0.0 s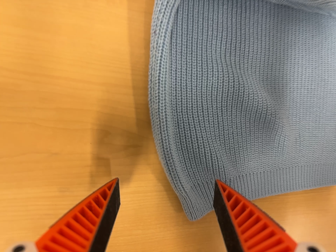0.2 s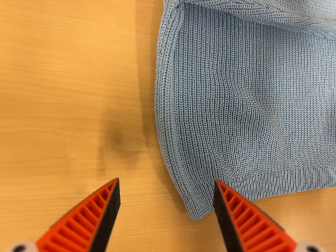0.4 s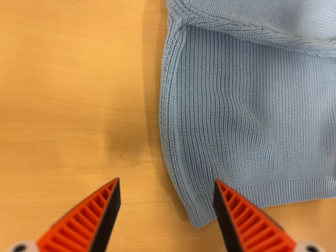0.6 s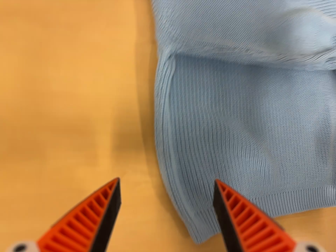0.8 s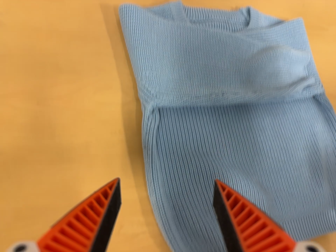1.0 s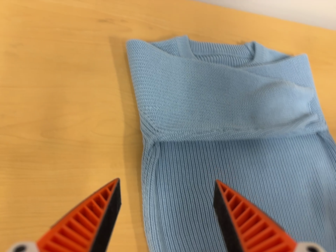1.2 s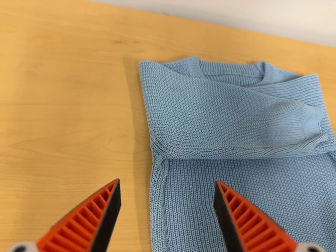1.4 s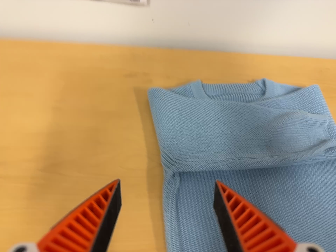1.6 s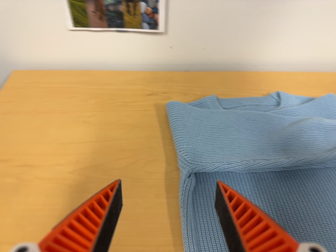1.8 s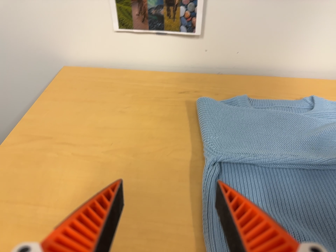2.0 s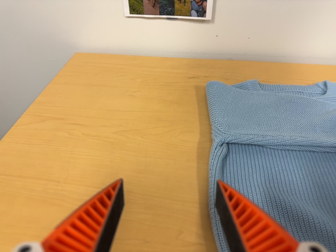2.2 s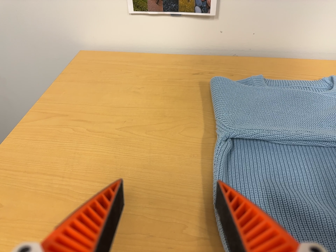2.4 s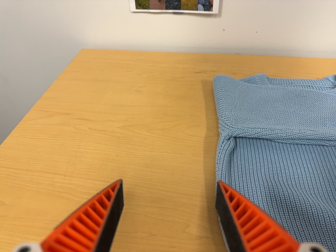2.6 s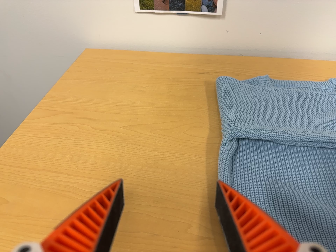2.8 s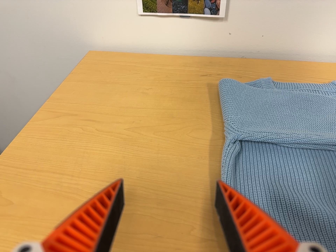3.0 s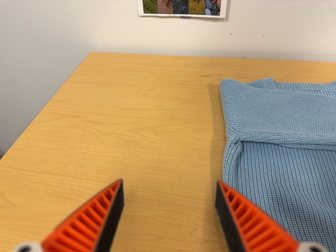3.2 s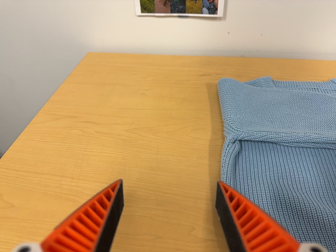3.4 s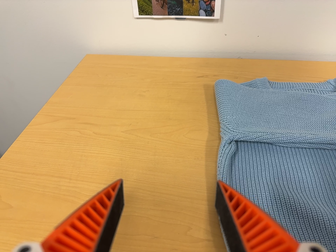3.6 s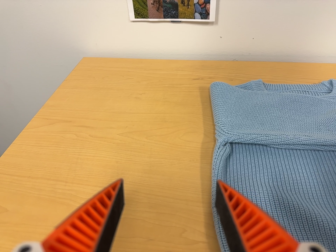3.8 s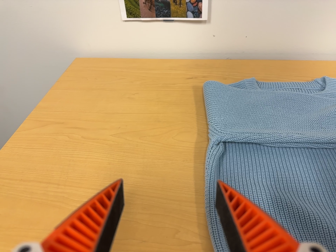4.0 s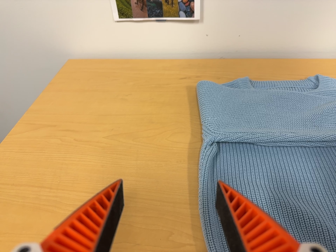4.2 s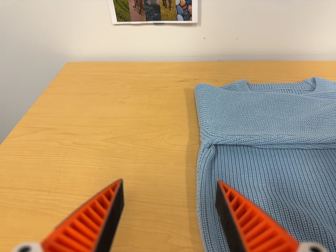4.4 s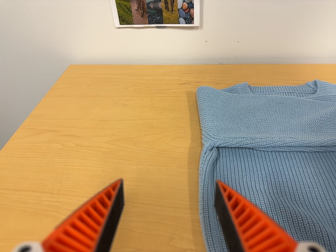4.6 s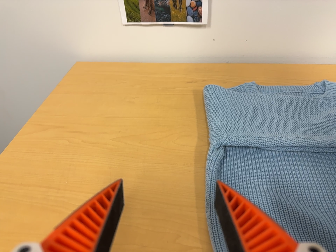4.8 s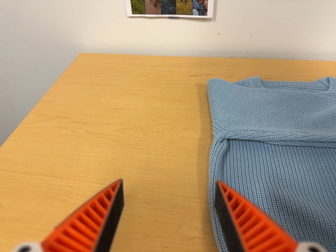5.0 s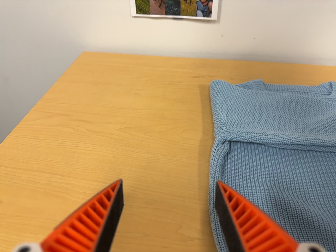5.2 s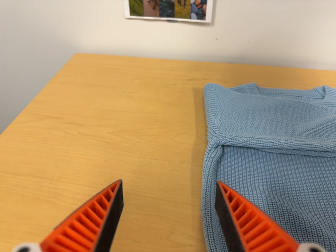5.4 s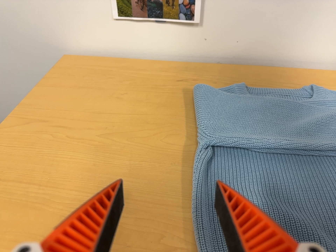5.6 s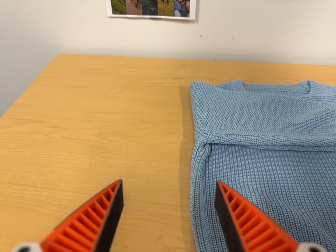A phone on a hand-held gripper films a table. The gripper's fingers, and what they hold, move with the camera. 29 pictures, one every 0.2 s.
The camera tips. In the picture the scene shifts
downward.
0.0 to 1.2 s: The camera travels backward and toward the top of its view, about 12 cm, so what stands in front gets smaller. Its aim tips toward the top of its view by about 25 degrees, and the scene shifts downward. It rolls about its line of sight by about 10 degrees, and the scene rotates counterclockwise.
1.2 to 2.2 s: The scene slides to the right, as the camera pans about 25 degrees to its left. It travels toward the bottom of its view and backward, about 20 cm. Its aim tips toward the top of its view by about 20 degrees.
2.2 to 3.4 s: The camera keeps its place and its aim.
3.4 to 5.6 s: The camera shifts only a little, or ends up much as it began.
The film runs backward here.
